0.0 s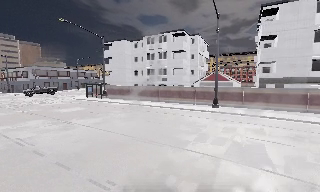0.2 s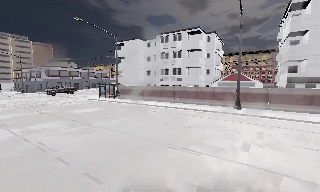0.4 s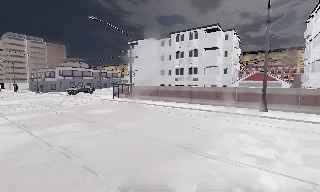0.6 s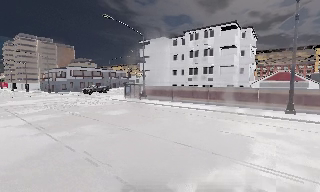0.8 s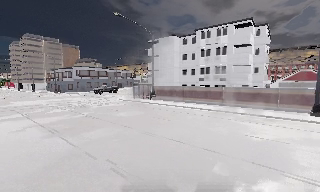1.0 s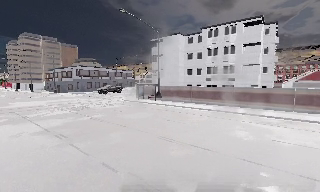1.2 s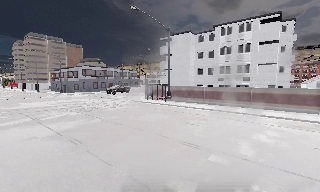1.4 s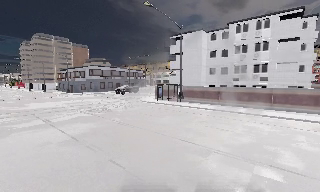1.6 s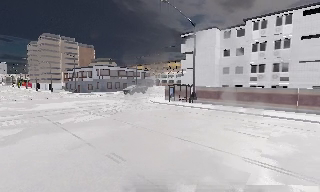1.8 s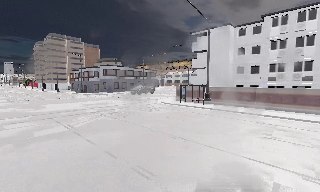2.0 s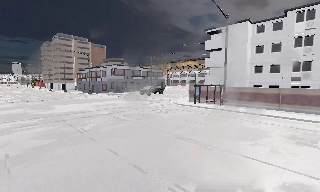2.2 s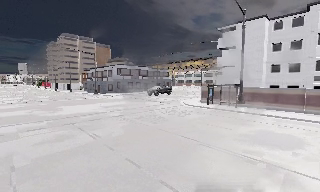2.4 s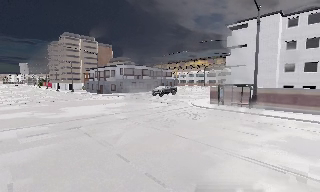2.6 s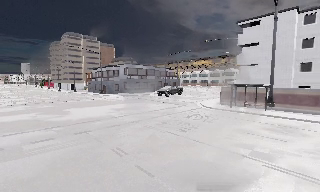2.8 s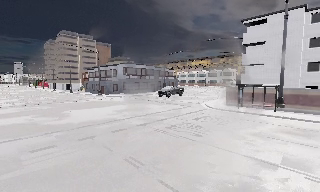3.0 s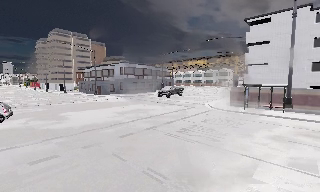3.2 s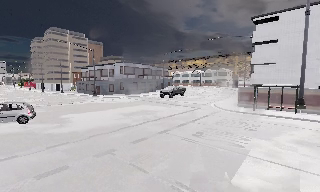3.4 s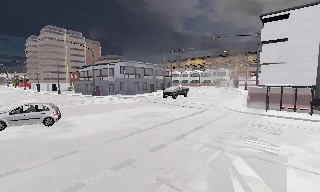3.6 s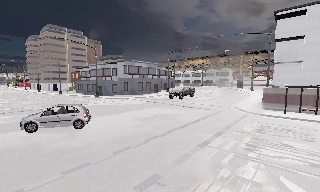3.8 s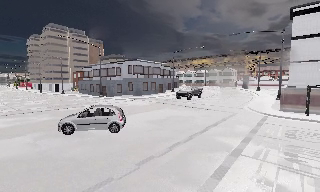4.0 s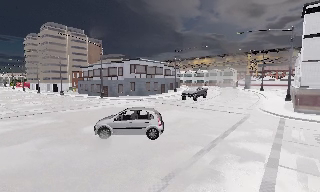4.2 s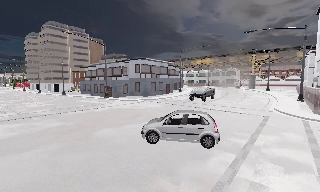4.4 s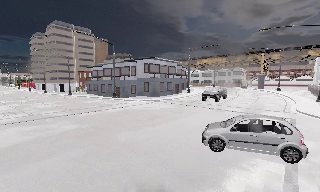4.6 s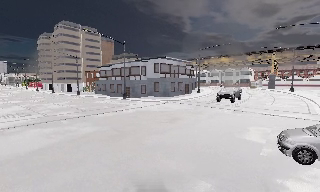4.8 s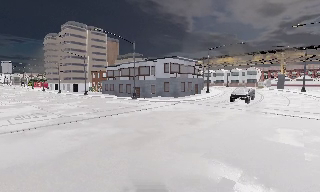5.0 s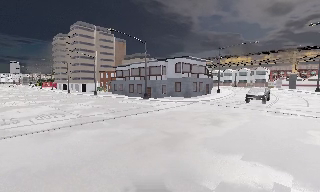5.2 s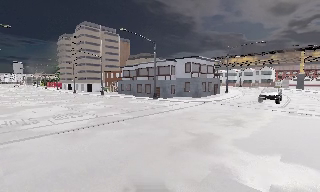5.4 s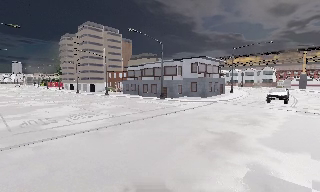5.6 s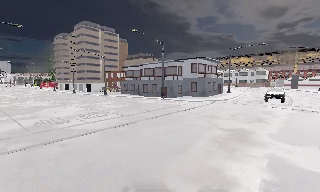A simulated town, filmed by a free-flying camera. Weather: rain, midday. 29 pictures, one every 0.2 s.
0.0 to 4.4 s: The camera pans to its left, which is counterclockwise from overhead, by about 10 degrees. It travels to its left and forward, about 30 m, so close, fixed things drift to the right.
4.4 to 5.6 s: The camera travels to its left, about 9 m, so close, fixed things drift to the right.
The film runs backward here.
